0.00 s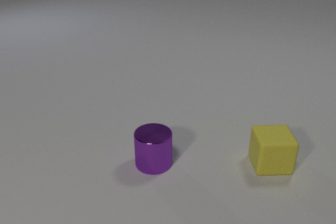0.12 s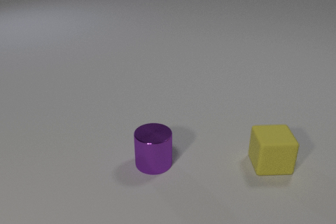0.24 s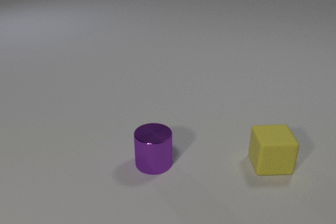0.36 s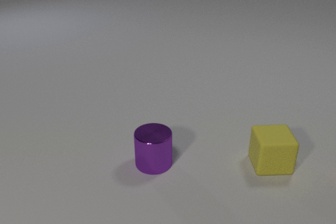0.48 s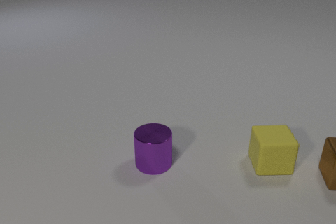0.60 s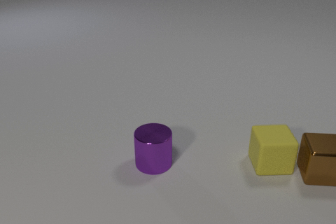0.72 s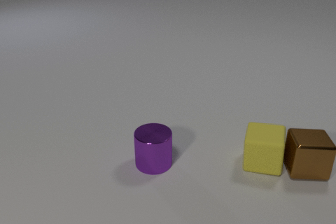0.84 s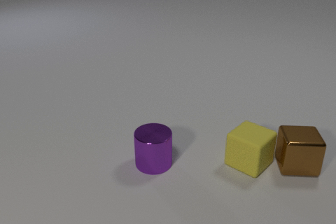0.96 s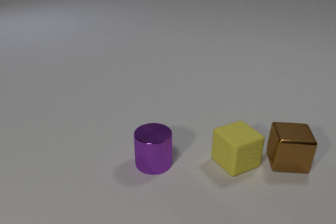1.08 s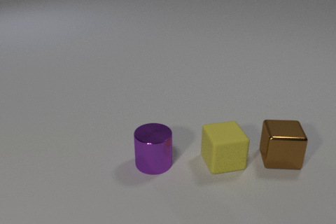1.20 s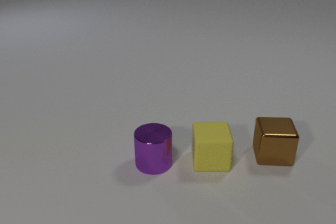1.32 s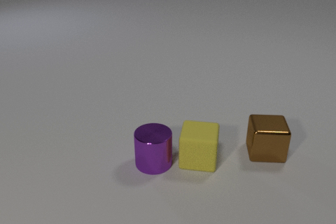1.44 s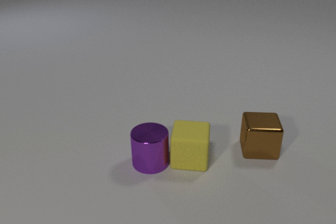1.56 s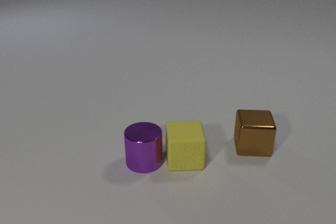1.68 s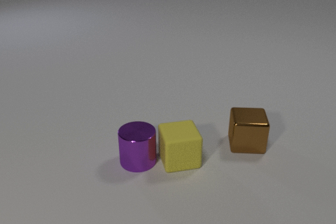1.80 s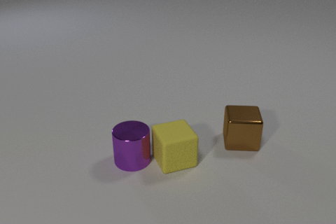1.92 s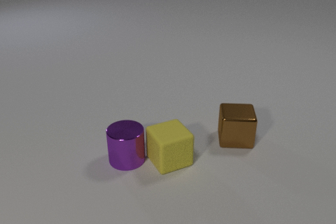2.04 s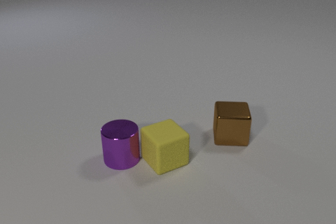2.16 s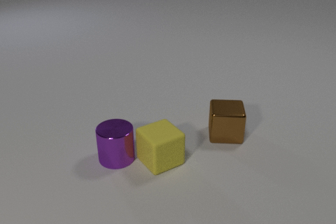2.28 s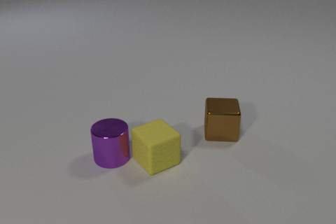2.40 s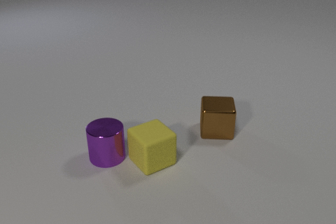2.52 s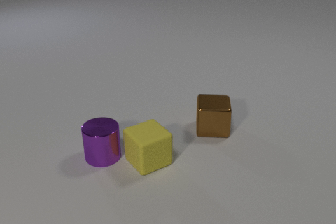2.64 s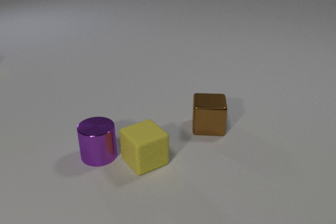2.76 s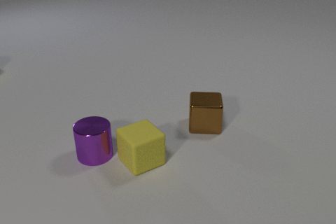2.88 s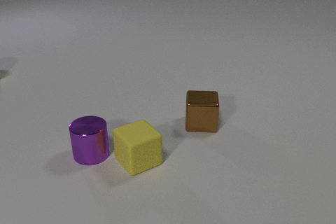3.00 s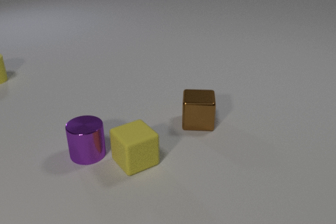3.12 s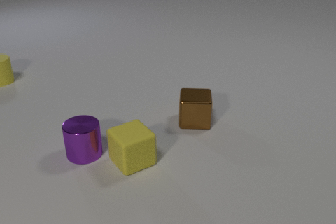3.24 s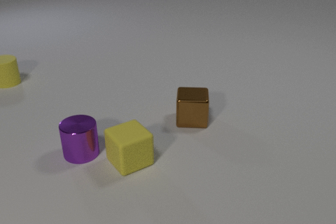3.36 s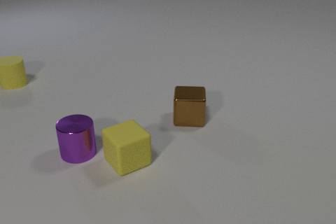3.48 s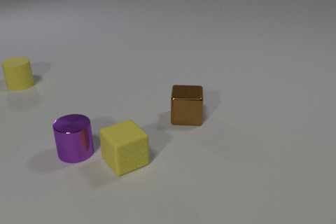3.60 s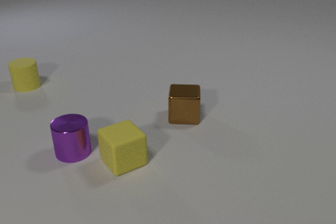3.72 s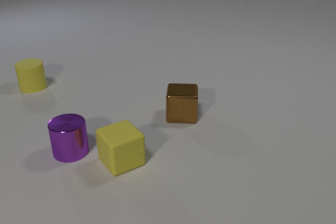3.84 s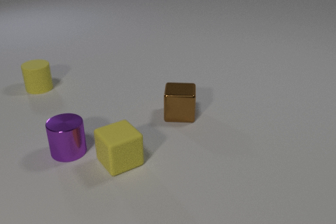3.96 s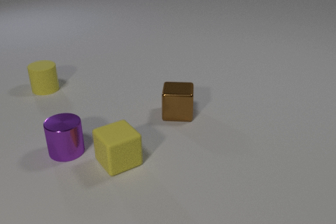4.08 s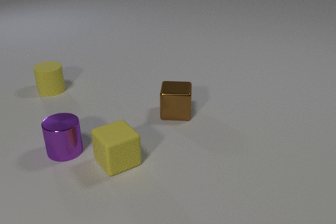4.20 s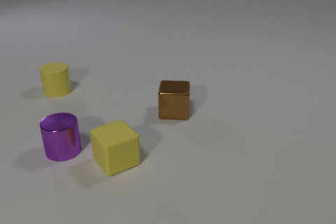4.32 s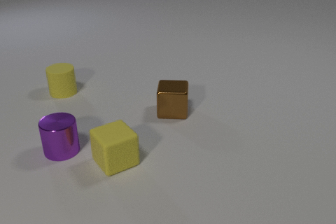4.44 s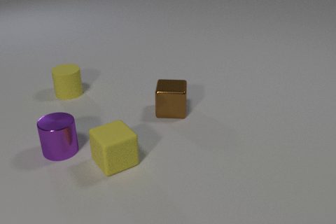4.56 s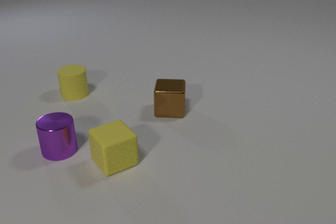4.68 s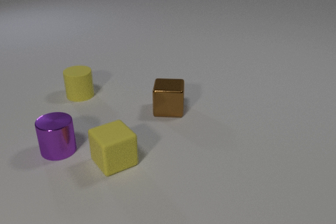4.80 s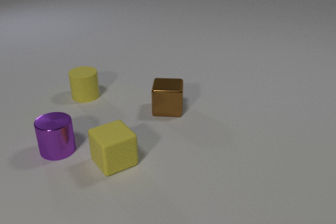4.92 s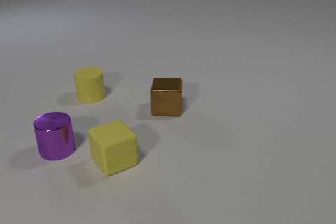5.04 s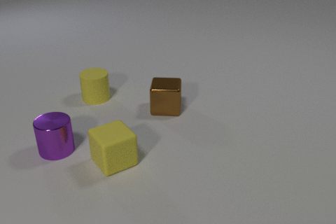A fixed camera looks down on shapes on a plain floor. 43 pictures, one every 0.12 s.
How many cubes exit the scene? 0.
How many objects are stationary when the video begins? 2.
How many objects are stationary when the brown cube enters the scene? 2.
0.00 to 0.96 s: The brown metal cube comes in at the right edge, slides to the left. The yellow rubber cube slides to the left, spins so that its near face slides to the left, clockwise seen from above. The brown metal cube and the yellow rubber cube collide.
0.96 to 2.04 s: The brown metal cube slides to the left and away from the camera. The yellow rubber cube slides to the left. The purple metal cylinder slides to the left. The yellow rubber cube and the purple metal cylinder collide.
2.04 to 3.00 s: The brown metal cube slides to the left and away from the camera. The yellow rubber cube slides to the left. The purple metal cylinder slides to the left. The yellow rubber cylinder comes in at the left edge, slides to the right and toward the camera.
3.00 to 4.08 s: The brown metal cube slides to the left and away from the camera. The yellow rubber cube slides to the left. The purple metal cylinder slides to the left and away from the camera. The yellow rubber cylinder slides to the right and toward the camera.
4.08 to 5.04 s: The brown metal cube slides to the left and away from the camera. The purple metal cylinder slides to the left. The yellow rubber cylinder slides to the right and toward the camera.
